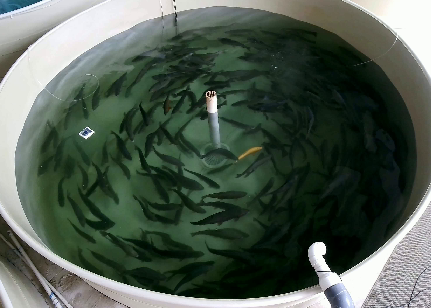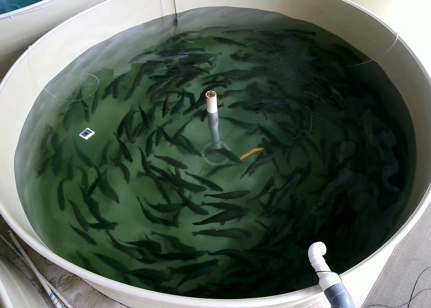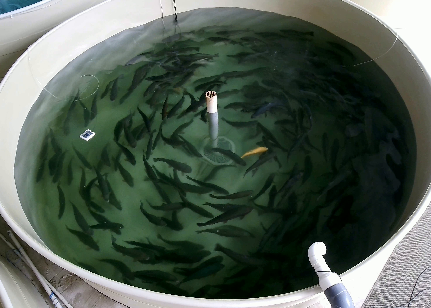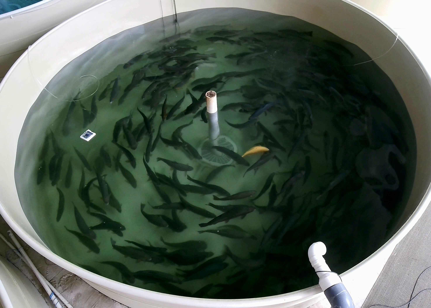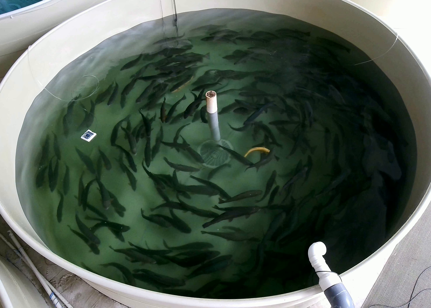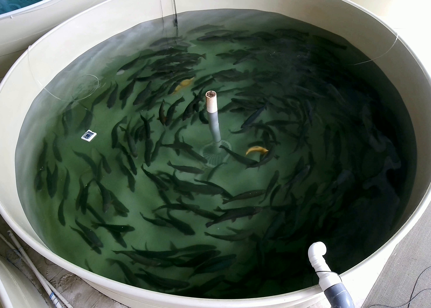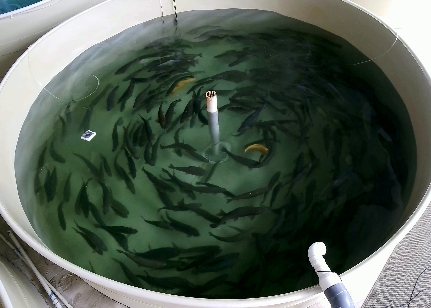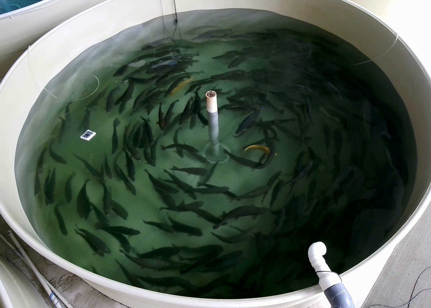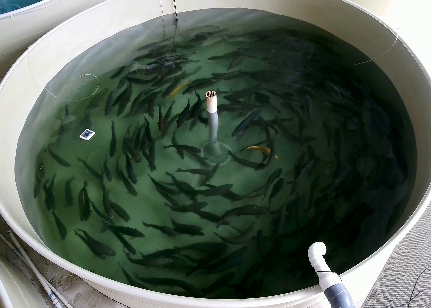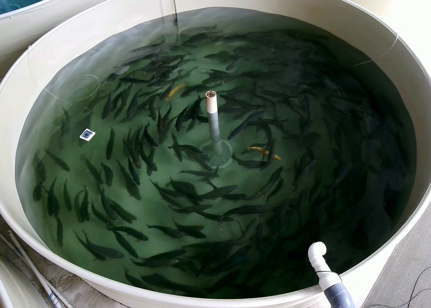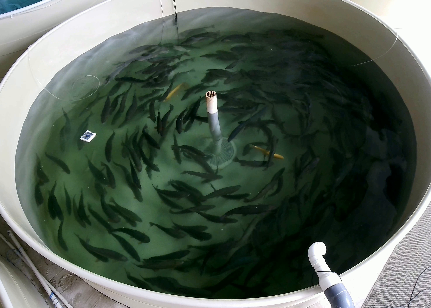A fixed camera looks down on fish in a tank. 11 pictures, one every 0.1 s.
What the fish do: Normal cruising.
